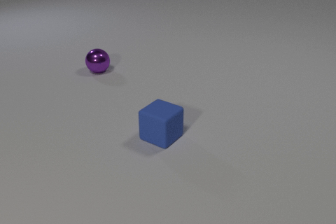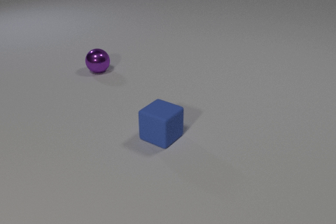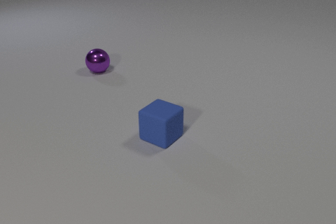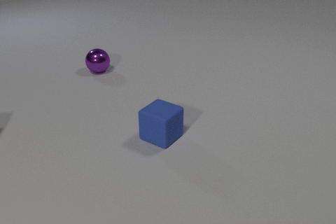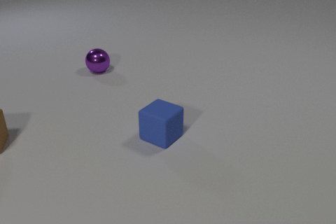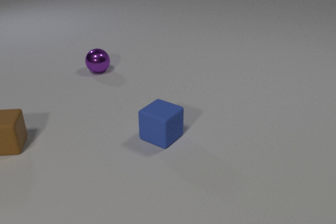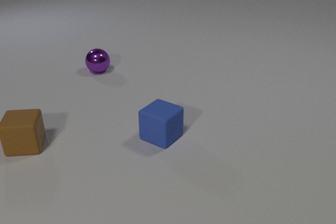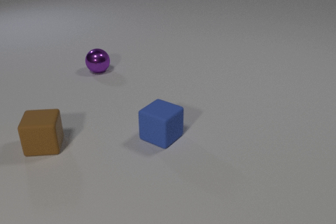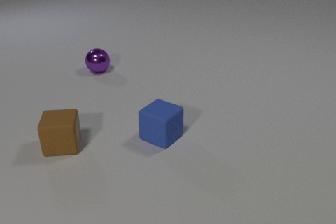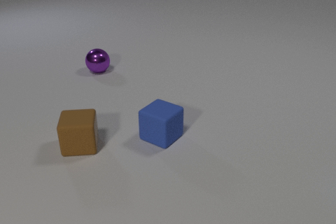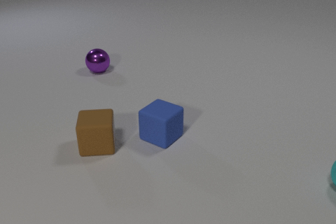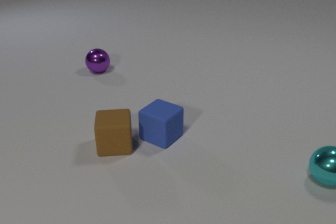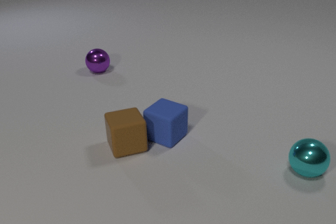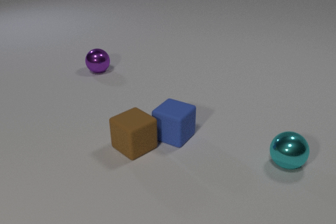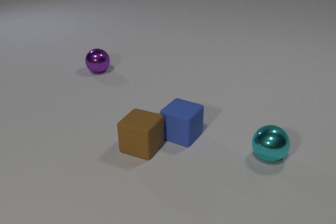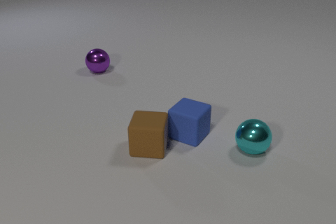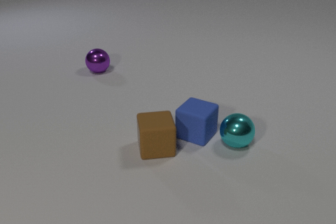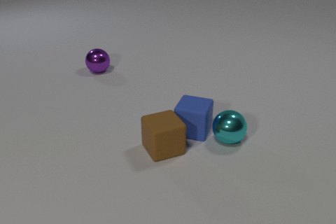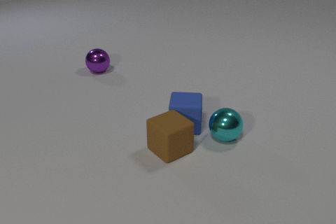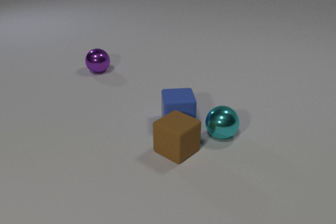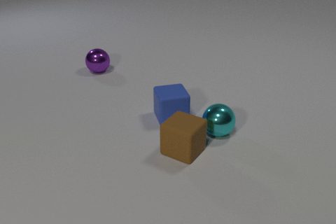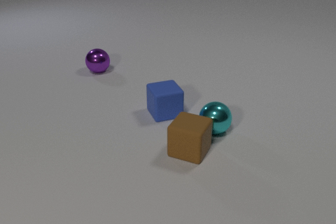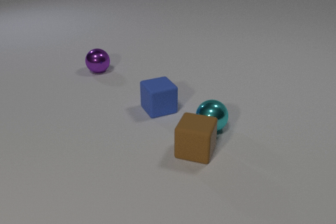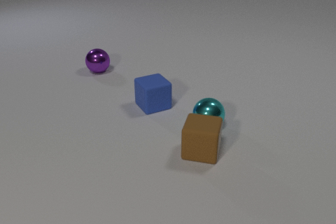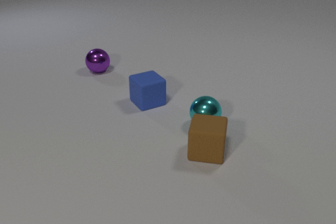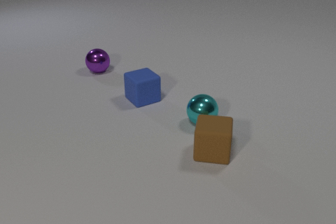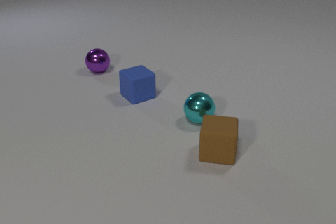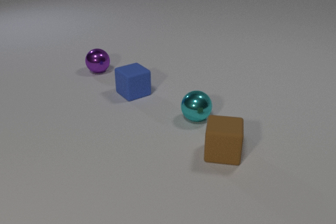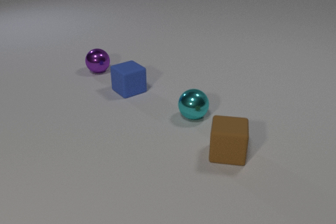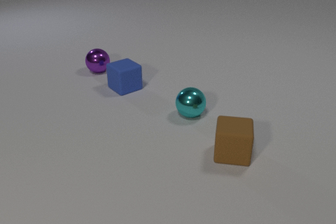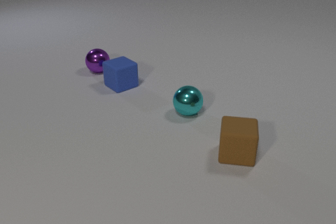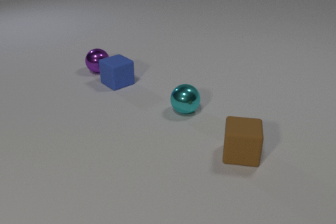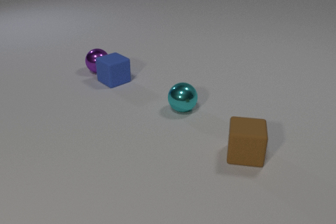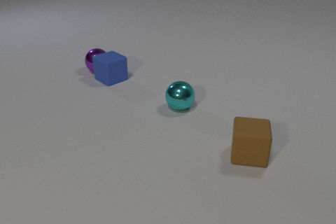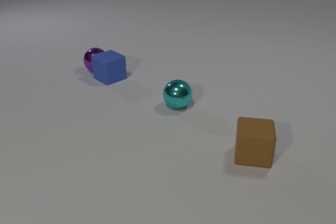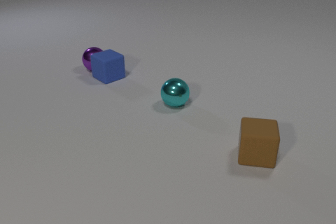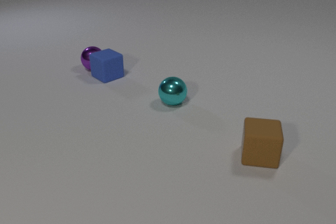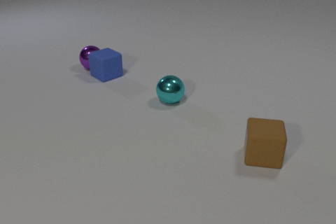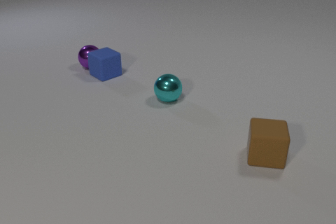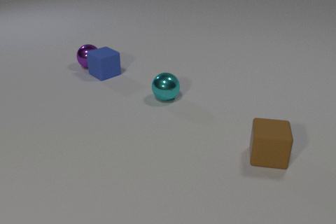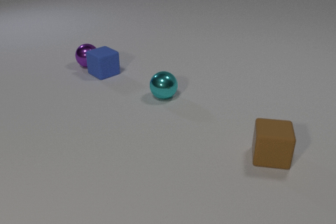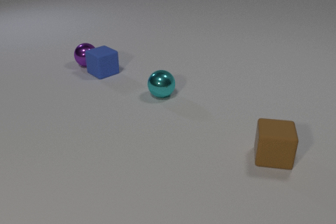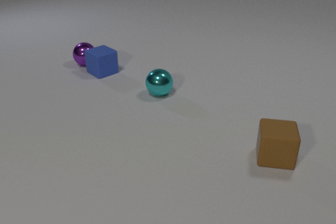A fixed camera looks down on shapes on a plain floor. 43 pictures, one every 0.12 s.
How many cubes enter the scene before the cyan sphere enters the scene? 1.
How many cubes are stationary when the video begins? 1.
What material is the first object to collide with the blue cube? rubber.
0.00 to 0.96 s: The brown rubber cube comes in at the left edge, slides to the right.
0.96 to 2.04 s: The brown rubber cube slides to the right, spins so that its near face slides to the right, counterclockwise seen from above. The blue rubber cube slides to the right. The cyan metal sphere comes in at the right edge, rolls to the left. The brown rubber cube and the blue rubber cube collide. The blue rubber cube and the cyan metal sphere collide.
2.04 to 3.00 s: The brown rubber cube slides to the right, spins so that its near face slides to the right, counterclockwise seen from above. The blue rubber cube slides away from the camera and to the left, spins so that its near face slides to the right, counterclockwise seen from above. The cyan metal sphere rolls away from the camera and to the left.
3.00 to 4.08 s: The brown rubber cube slides to the right. The blue rubber cube slides away from the camera and to the left. The cyan metal sphere rolls away from the camera and to the left. The blue rubber cube and the purple metal sphere collide.
4.08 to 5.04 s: The brown rubber cube slides to the right. The blue rubber cube slides away from the camera and to the left. The cyan metal sphere rolls away from the camera and to the left. The purple metal sphere rolls away from the camera and to the left.
